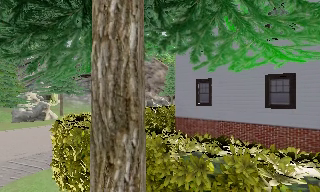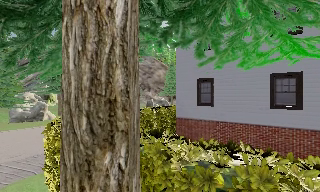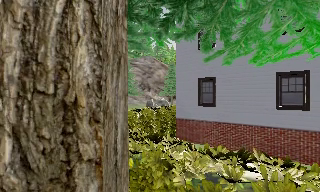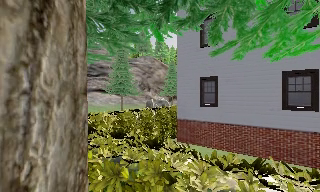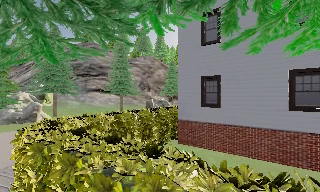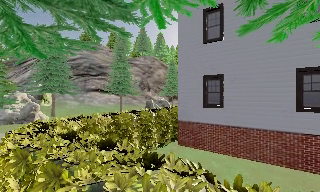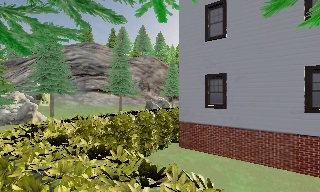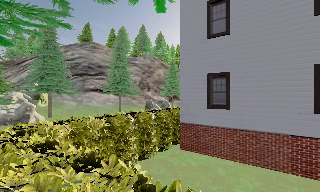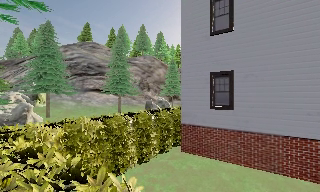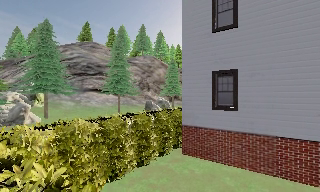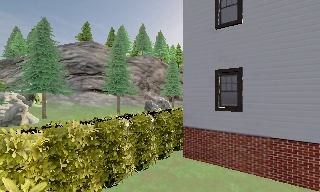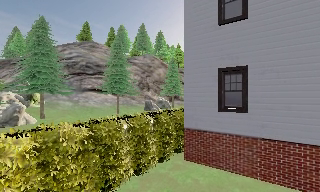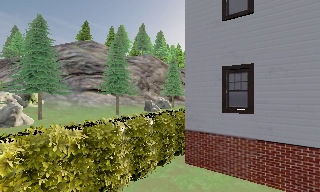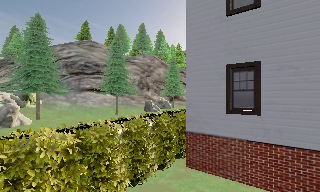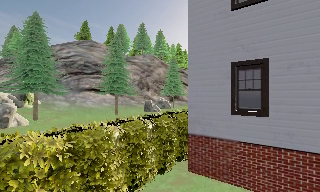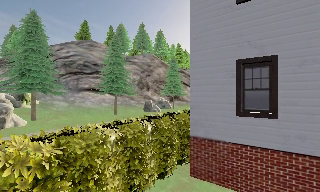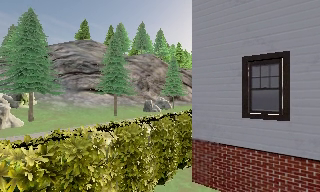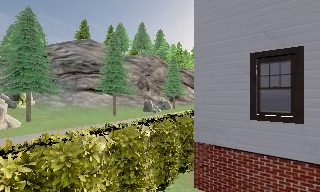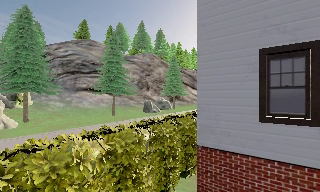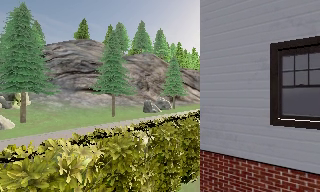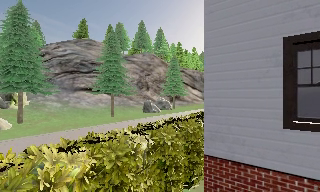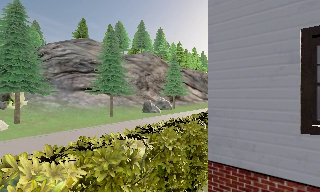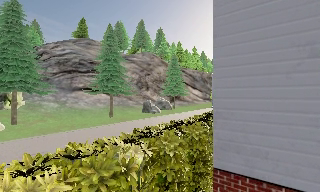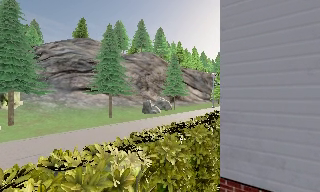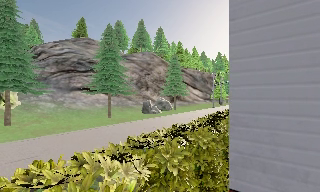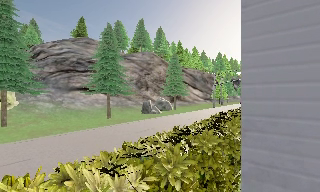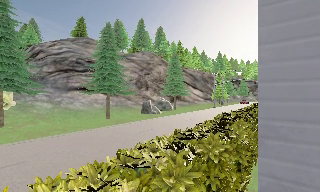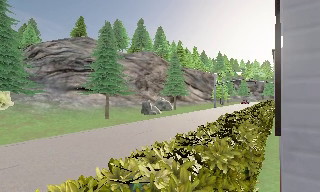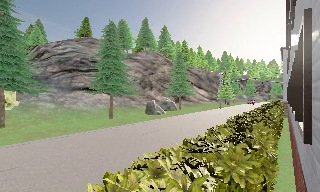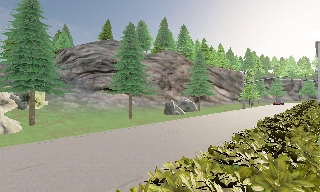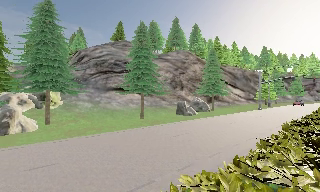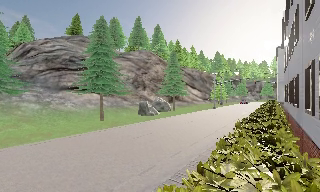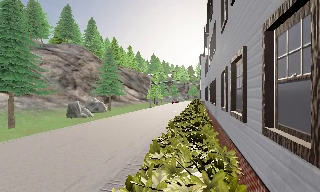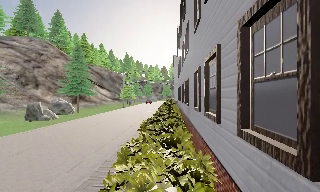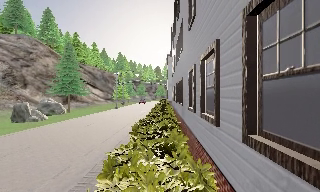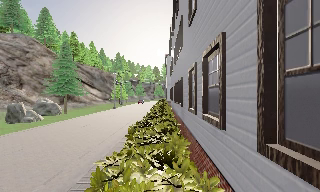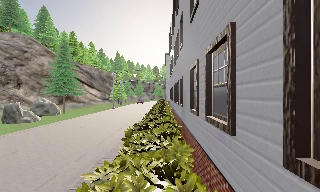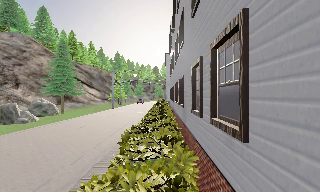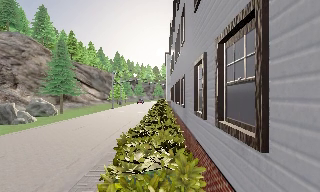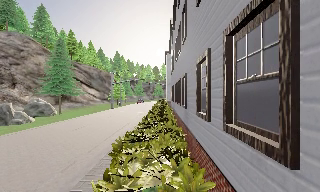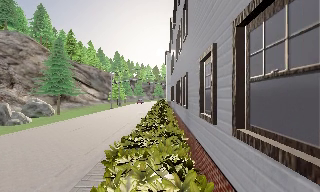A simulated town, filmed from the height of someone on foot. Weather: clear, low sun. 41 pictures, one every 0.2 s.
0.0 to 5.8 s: The camera travels forward, about 9 m, so what stands in front looms larger.
5.8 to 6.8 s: The camera swings to its right by about 45 degrees, and the scene slides to the left. It travels forward, about 1.5 m.
6.8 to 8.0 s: The camera travels forward, about 2 m, so what stands in front looms larger.
The film runs forward here.
